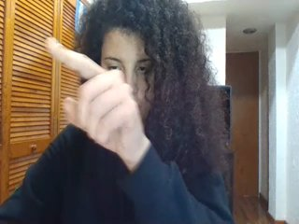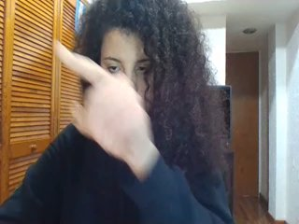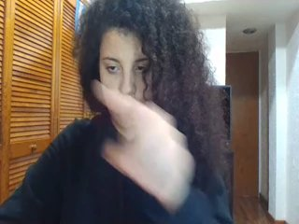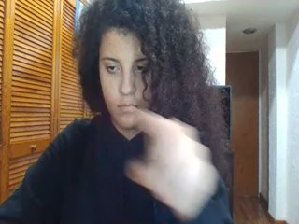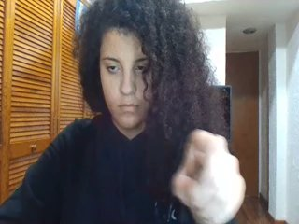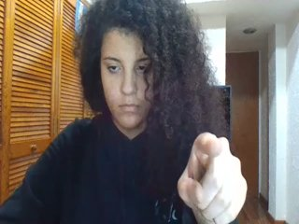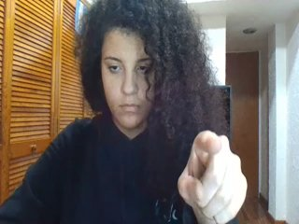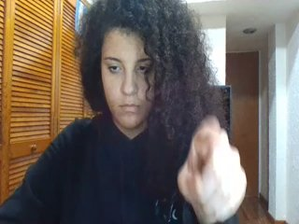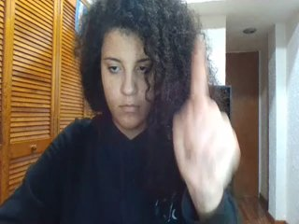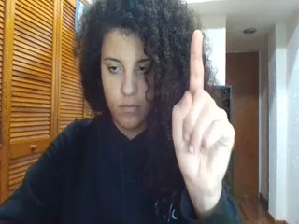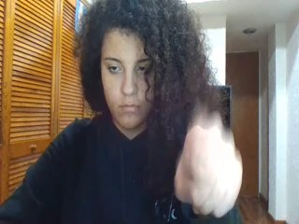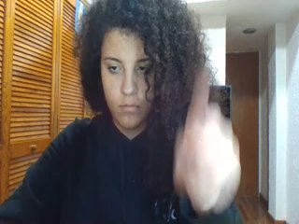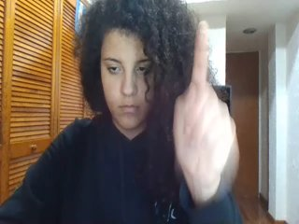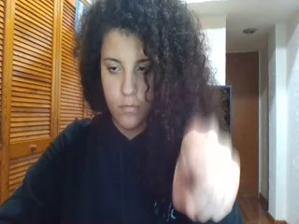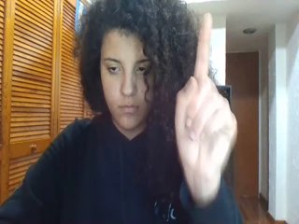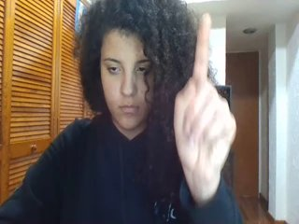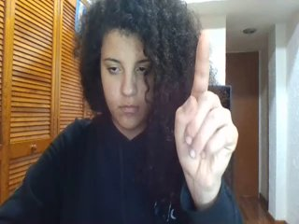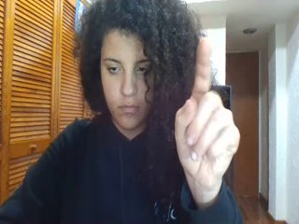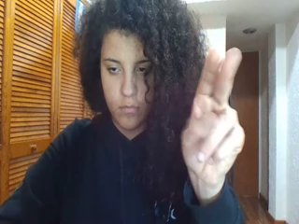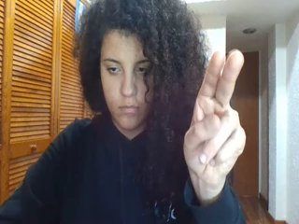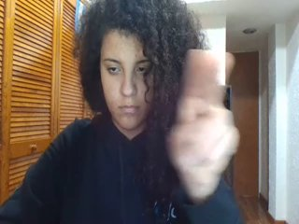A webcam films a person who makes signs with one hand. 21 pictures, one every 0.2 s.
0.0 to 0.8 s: Pointing with one finger.
0.9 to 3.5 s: Double click with one finger.
3.6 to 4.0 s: Pointing with two fingers.
